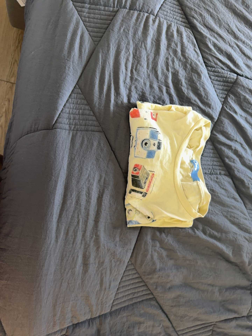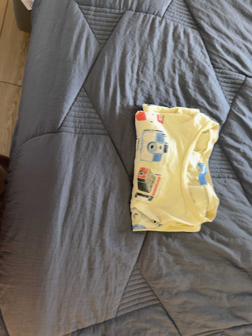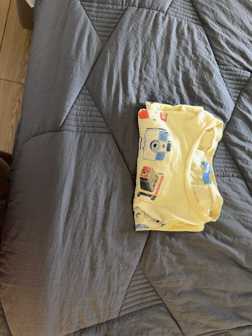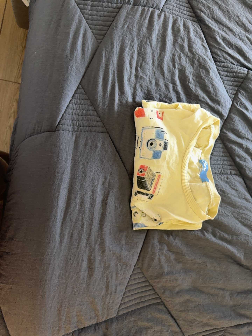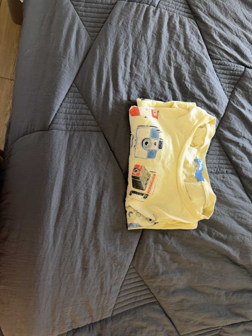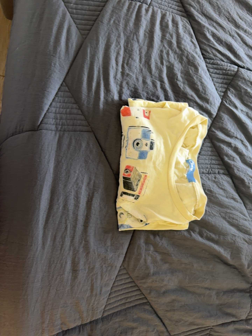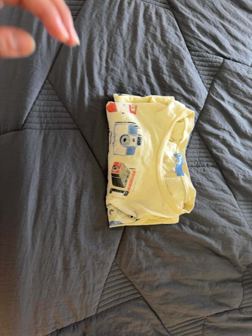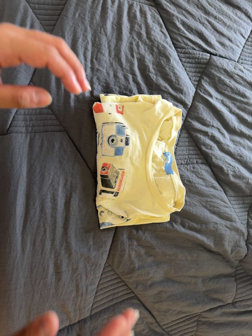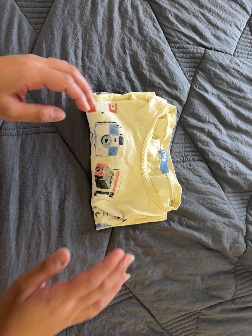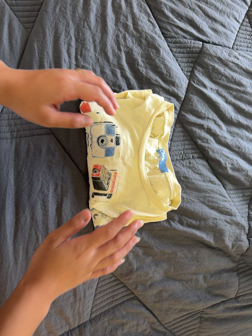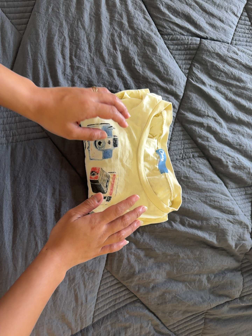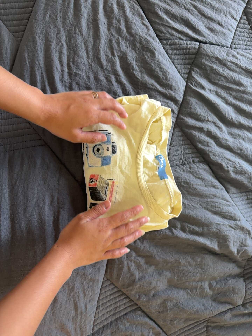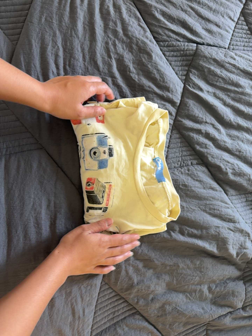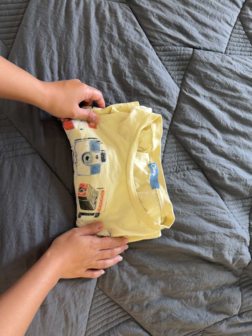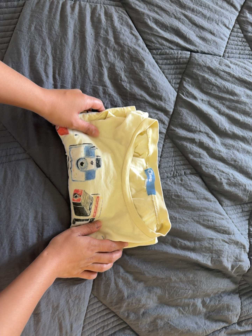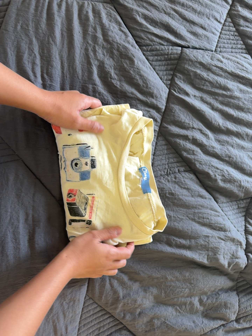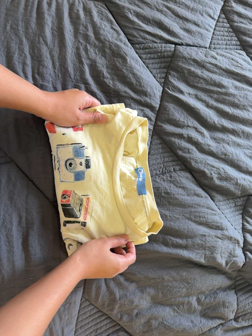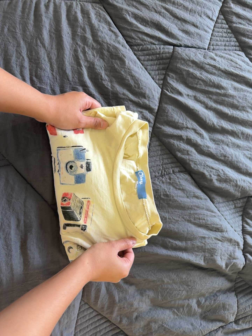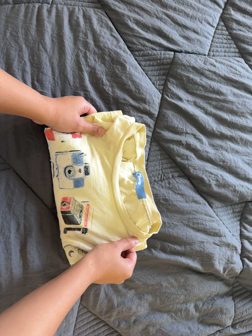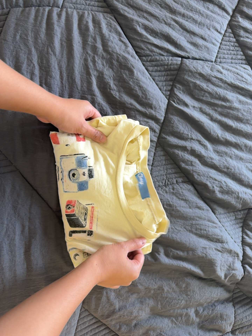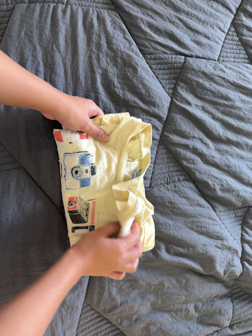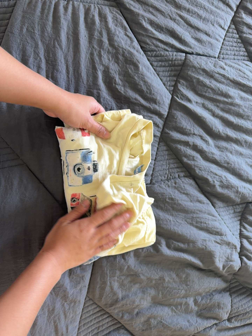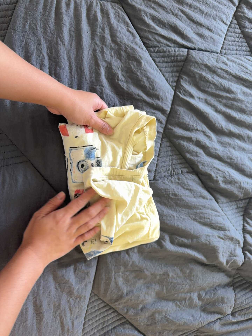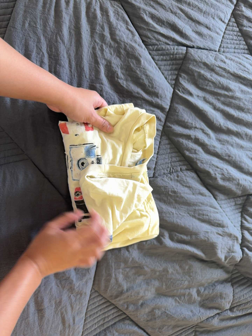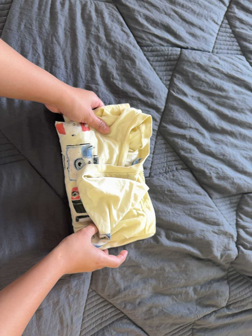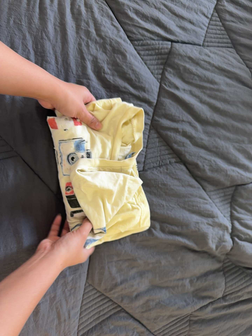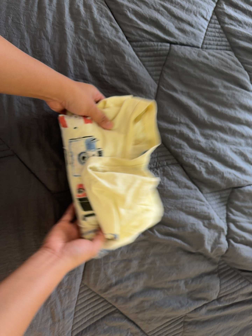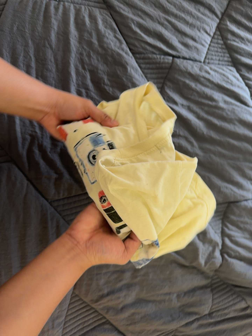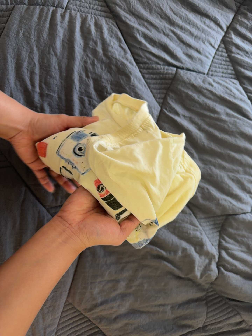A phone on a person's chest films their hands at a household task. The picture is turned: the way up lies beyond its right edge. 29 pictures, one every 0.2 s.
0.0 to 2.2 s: The camera travels to its right, toward the top of its view and forward, about 12 cm, so close, fixed things drift to the left. It rolls about its line of sight by about 10 degrees, and the scene rotates counterclockwise.
2.2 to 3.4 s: The camera travels to its right, about 7 cm, so close, fixed things drift to the left.
3.4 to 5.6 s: The camera shifts only a little, or ends up much as it began.
The film runs backward here.
